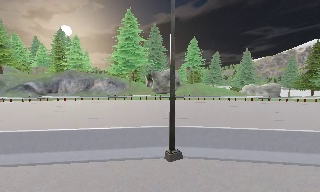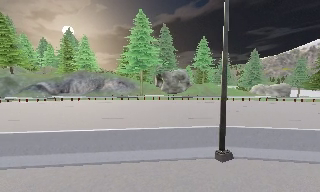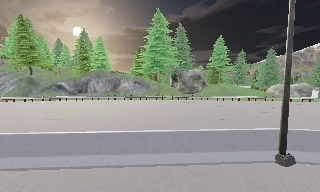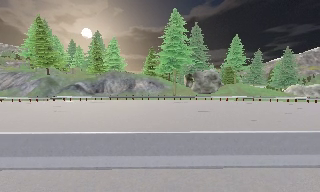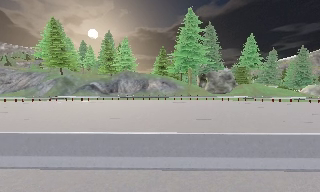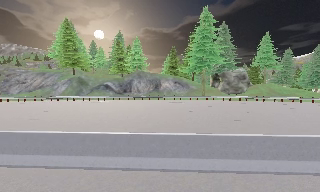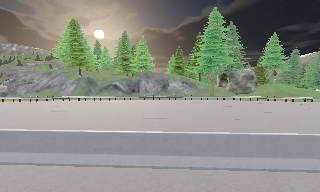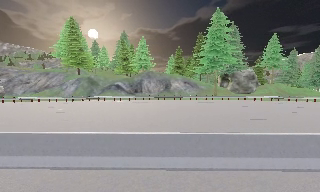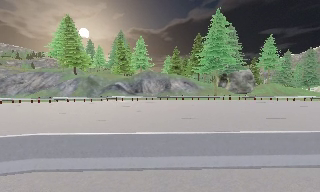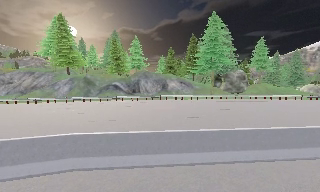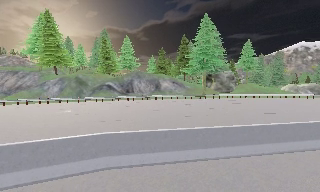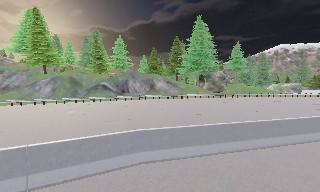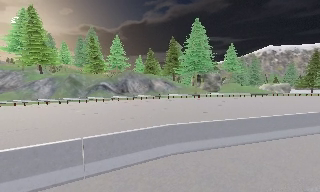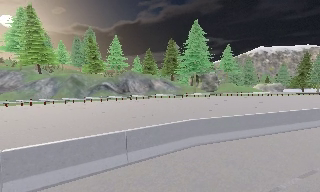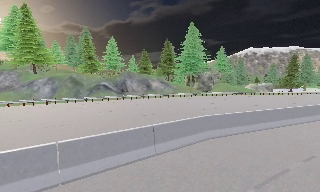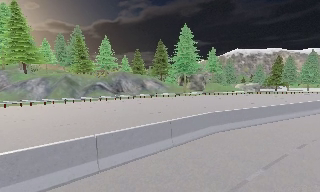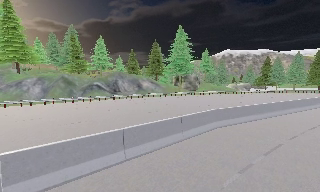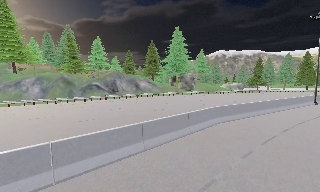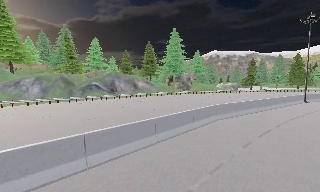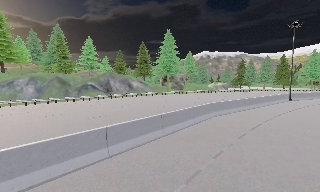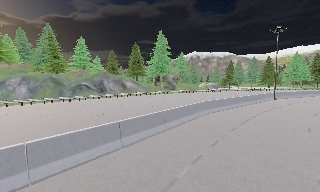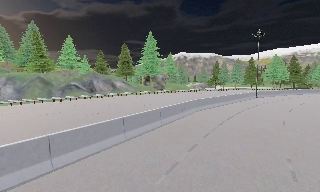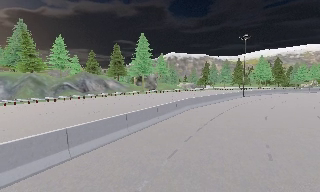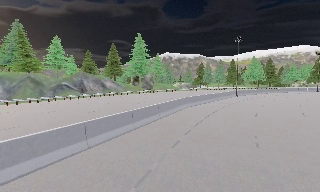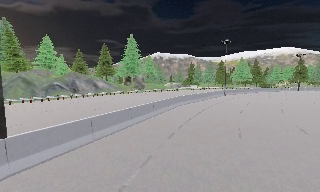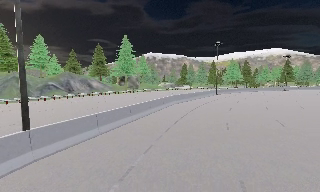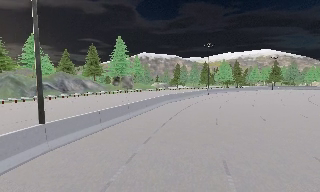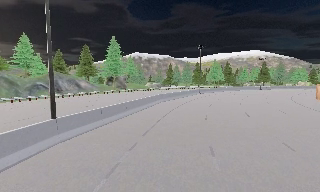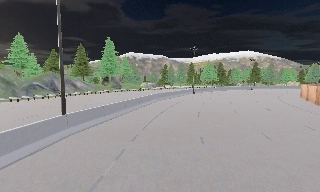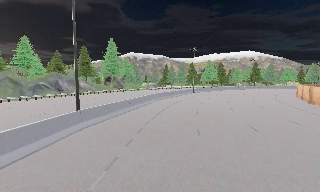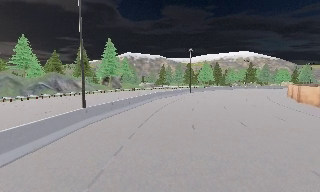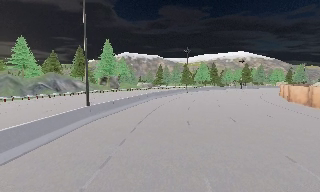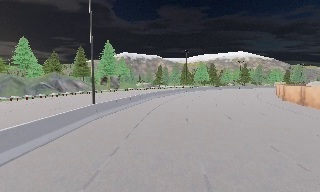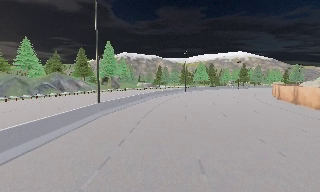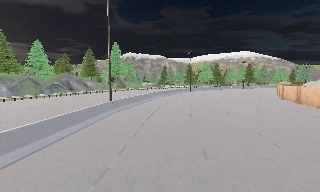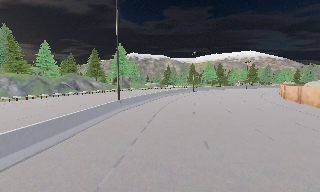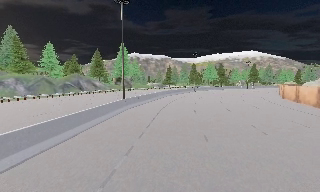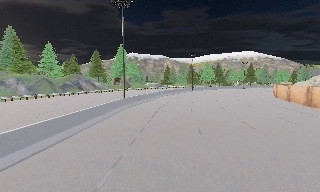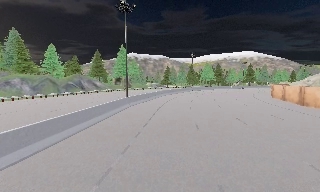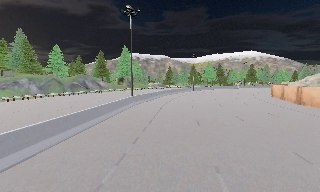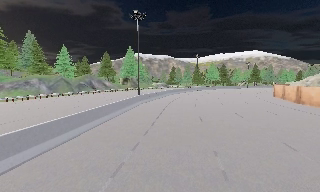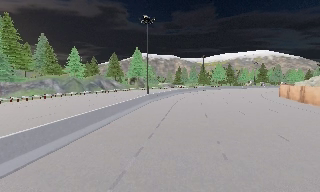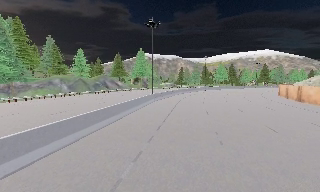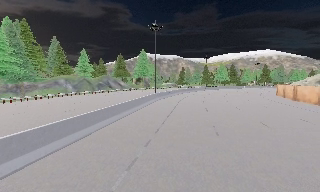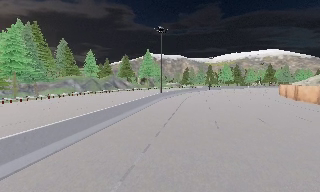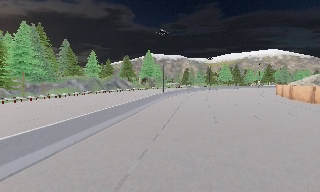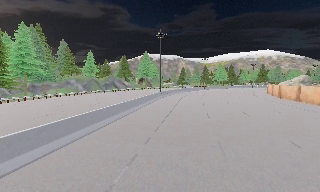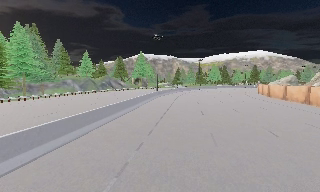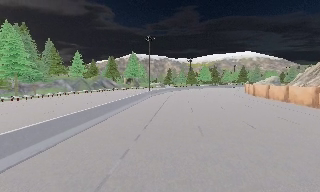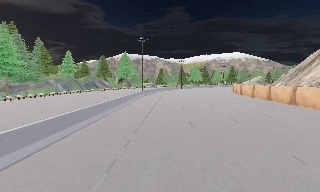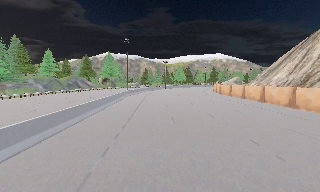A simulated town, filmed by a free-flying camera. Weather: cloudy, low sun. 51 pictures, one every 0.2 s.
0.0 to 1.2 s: The camera travels to its left, about 11 m, so close, fixed things drift to the right.
1.2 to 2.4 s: The camera pans to its right, which is clockwise from overhead, by about 20 degrees. It travels to its left, about 10 m, so close, fixed things drift to the right.
2.4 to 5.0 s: The camera pans to its right, which is clockwise from overhead, by about 35 degrees. It travels backward and to its left, about 16 m.
5.0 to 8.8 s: The camera travels backward, about 20 m, so what stands in front gets smaller.
8.8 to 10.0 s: The camera pans to its right, which is clockwise from overhead, by about 15 degrees. It travels backward, about 8 m, so what stands in front gets smaller.
The film runs backward here.
